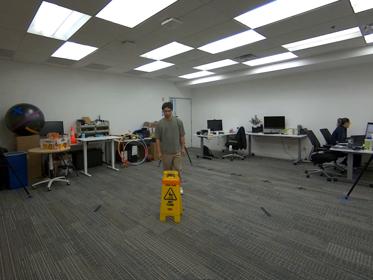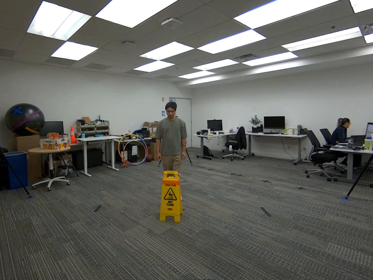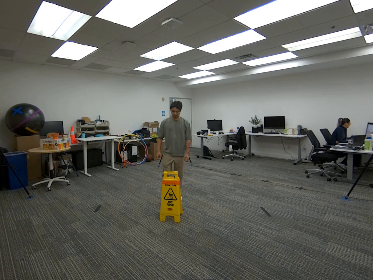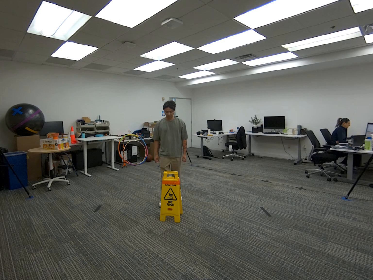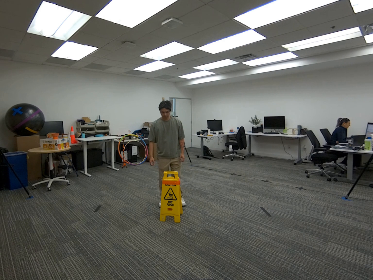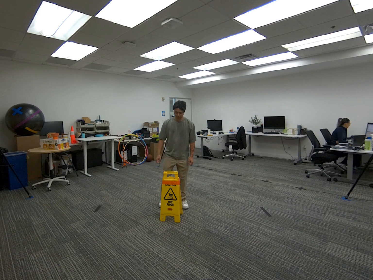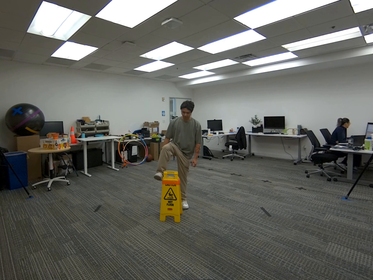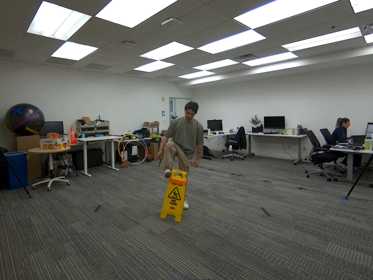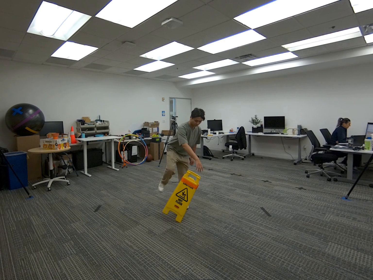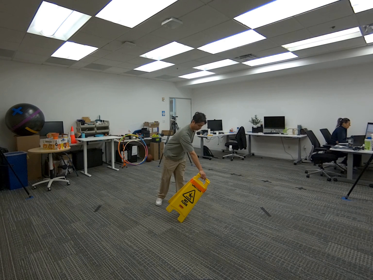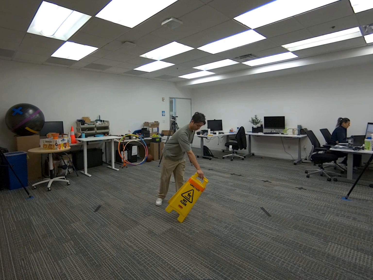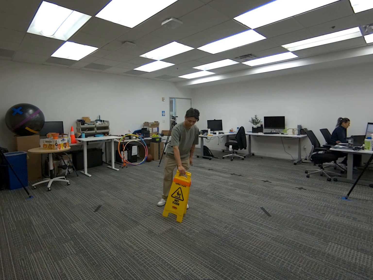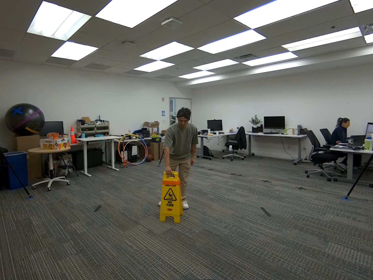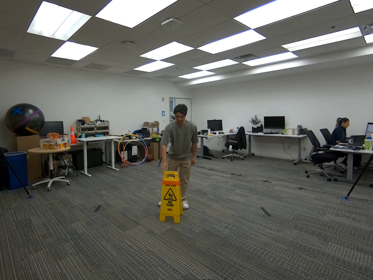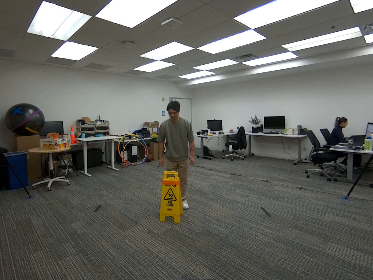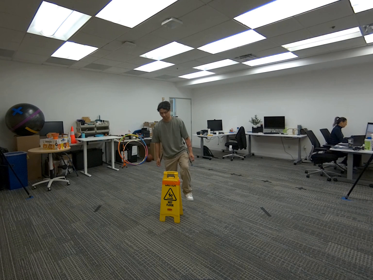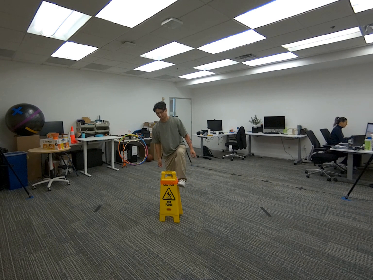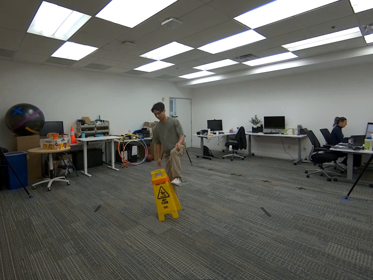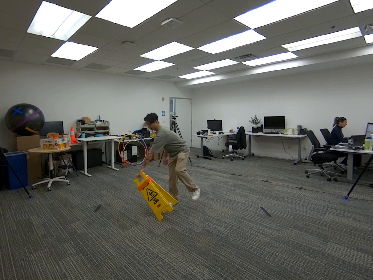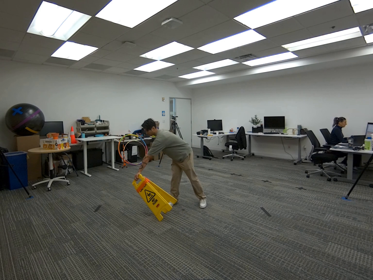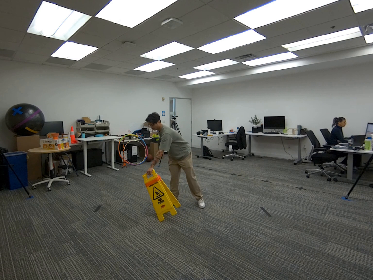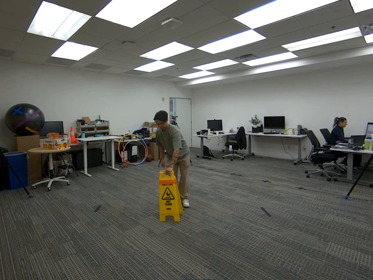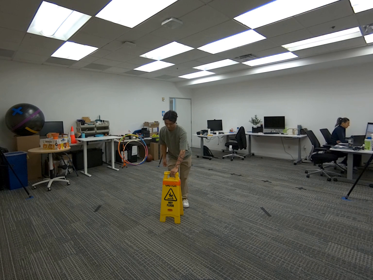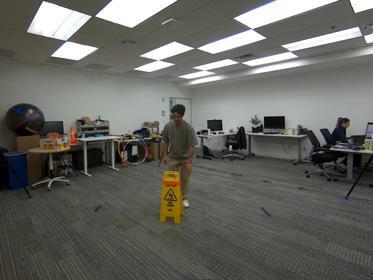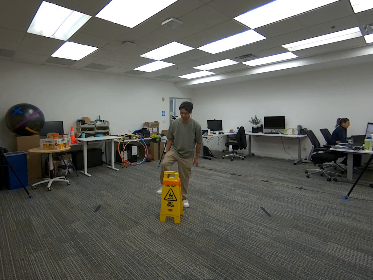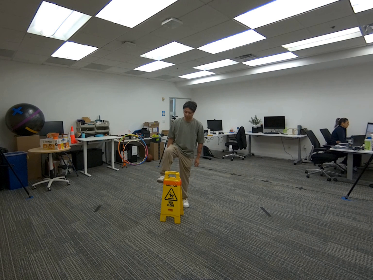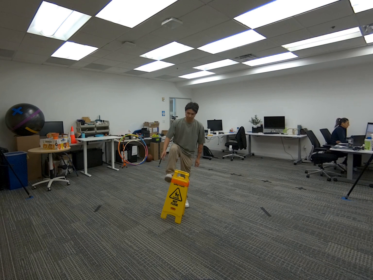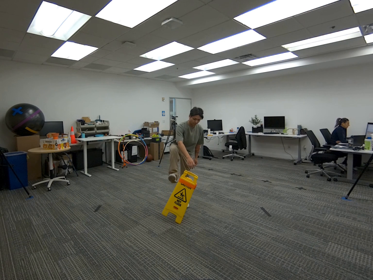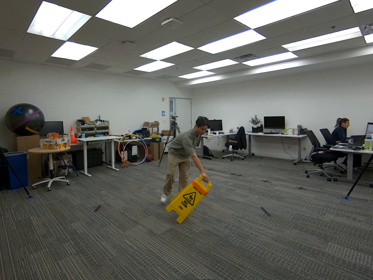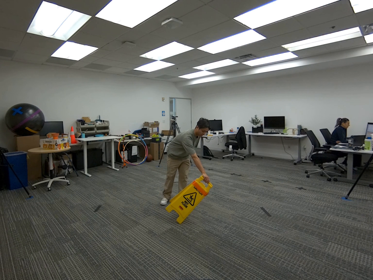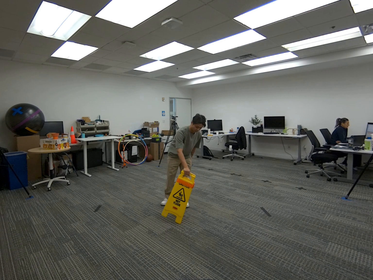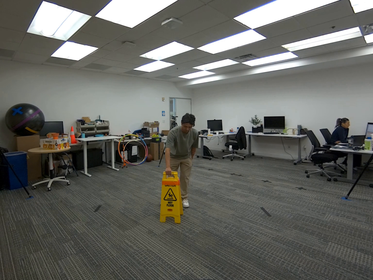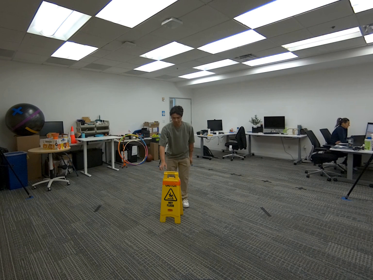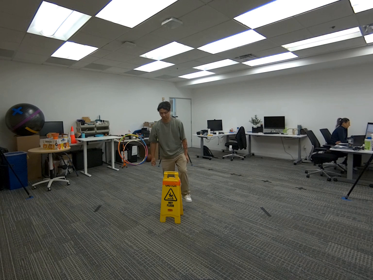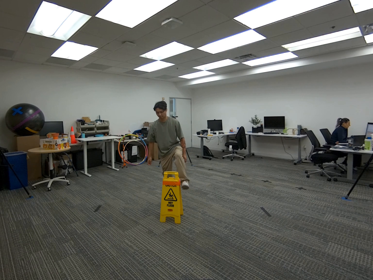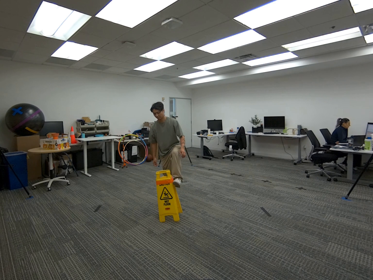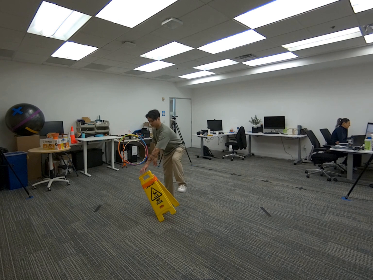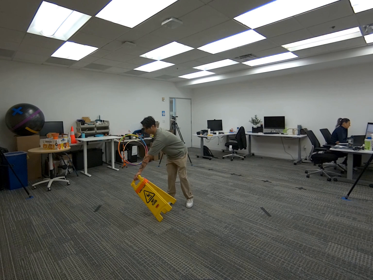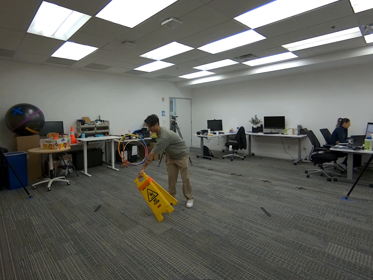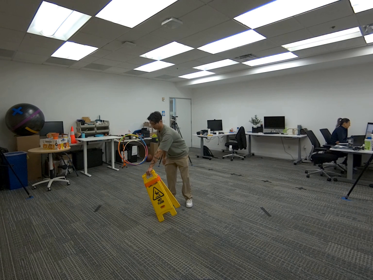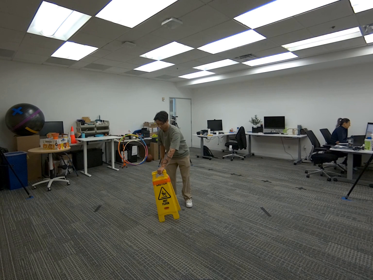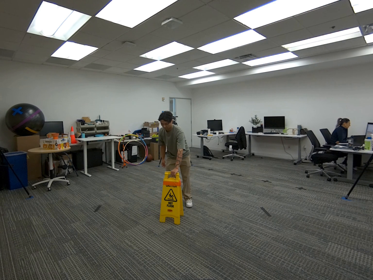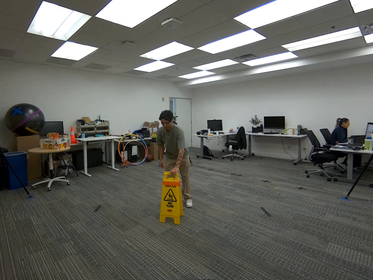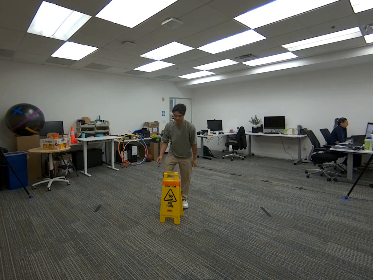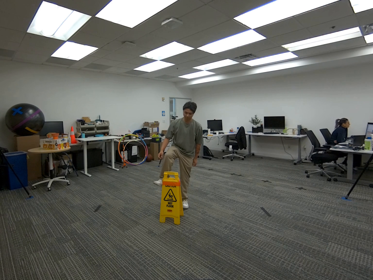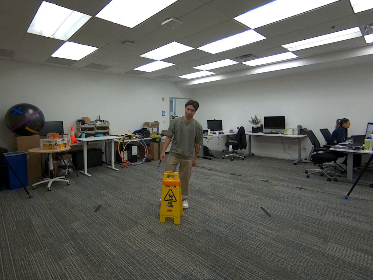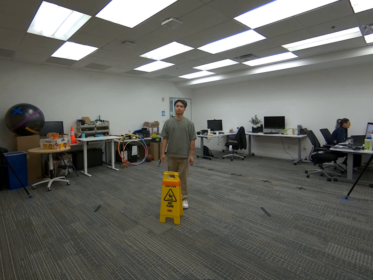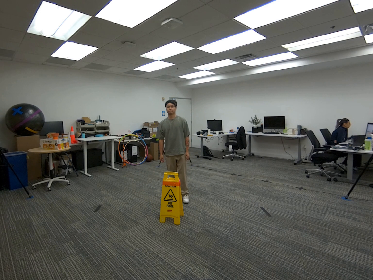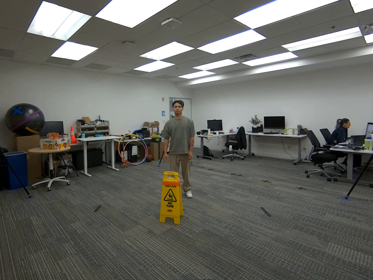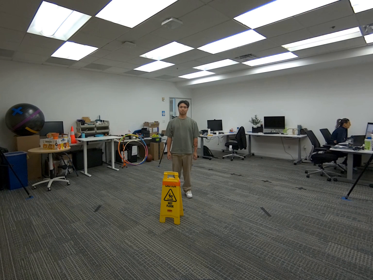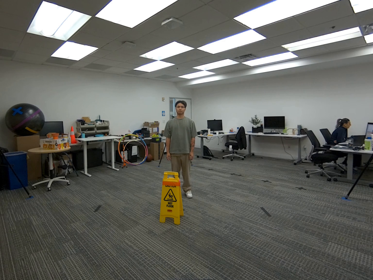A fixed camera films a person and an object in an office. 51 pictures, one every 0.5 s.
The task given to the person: Walk to the wet floor sign and use one leg to gently knock it while catching it with the same-side hand. Place the sign back upright, then use the other leg to knock it and catch it with the opposite hand, returning it to an upright position. Repeat this alternating action until the end of the scene.
